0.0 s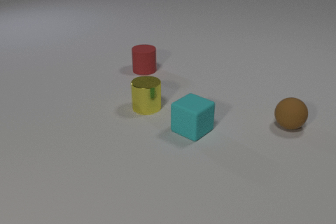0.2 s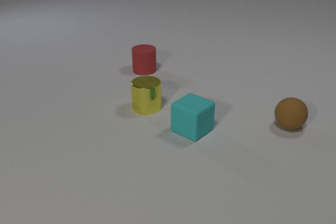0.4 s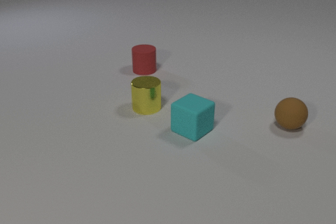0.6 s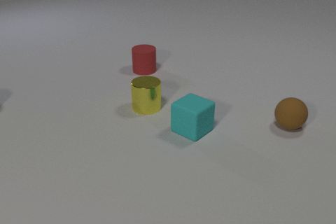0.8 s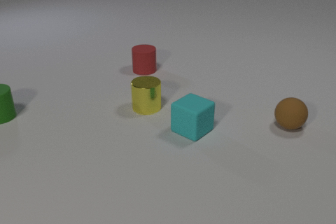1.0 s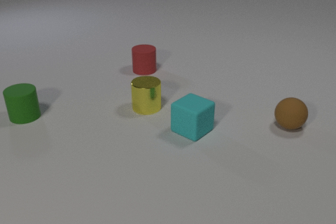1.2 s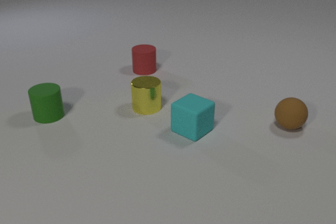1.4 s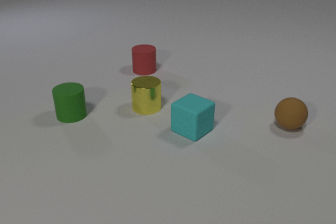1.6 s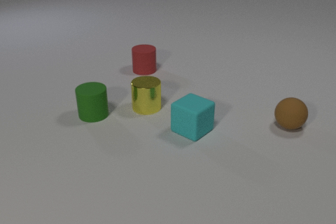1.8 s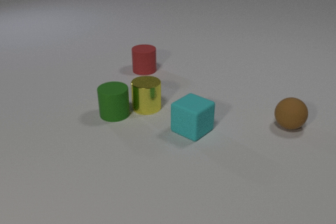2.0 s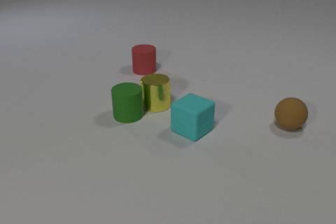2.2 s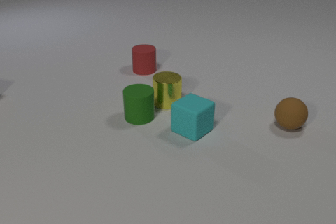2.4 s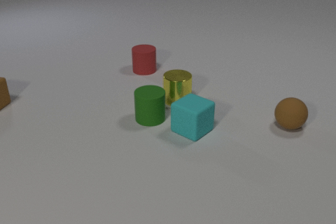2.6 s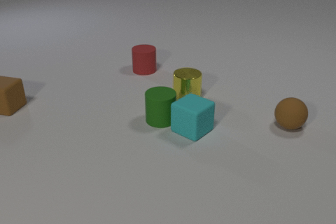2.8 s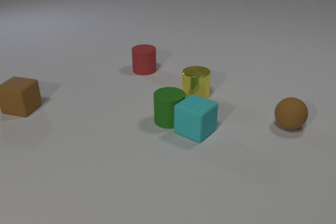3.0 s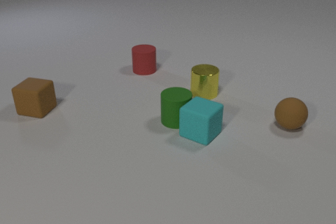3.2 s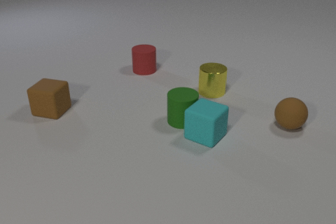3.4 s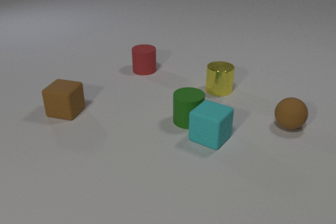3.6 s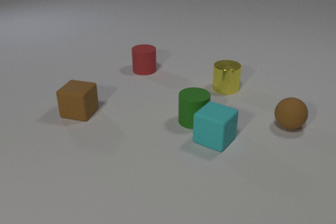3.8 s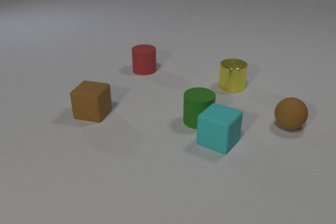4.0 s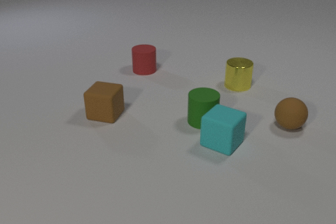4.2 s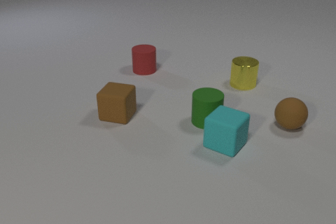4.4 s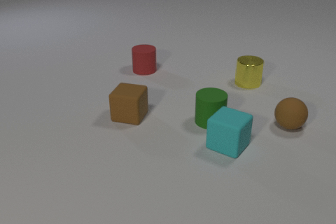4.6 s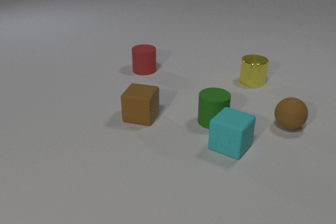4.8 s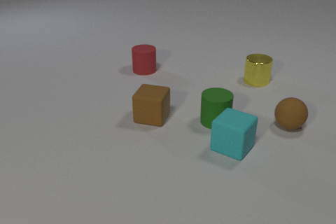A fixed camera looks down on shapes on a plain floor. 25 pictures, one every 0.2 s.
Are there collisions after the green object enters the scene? yes.
What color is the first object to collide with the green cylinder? yellow.
What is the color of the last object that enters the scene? brown.
0.0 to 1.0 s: The green rubber cylinder comes in at the left edge, slides to the right.
1.0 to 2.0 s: The green rubber cylinder slides to the right. The yellow metal cylinder slides to the right. The green rubber cylinder and the yellow metal cylinder collide.
2.0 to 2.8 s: The green rubber cylinder slides to the right. The yellow metal cylinder slides to the right and away from the camera. The brown rubber cube comes in at the left edge, slides to the right and toward the camera. The green rubber cylinder and the cyan rubber cube collide.
2.8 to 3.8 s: The green rubber cylinder slides to the right. The yellow metal cylinder slides to the right and away from the camera. The cyan rubber cube slides to the right and toward the camera. The brown rubber cube slides to the right and toward the camera.
3.8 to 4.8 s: The green rubber cylinder slides to the right. The yellow metal cylinder slides to the right and away from the camera. The cyan rubber cube slides to the right and toward the camera. The brown rubber cube slides to the right.
